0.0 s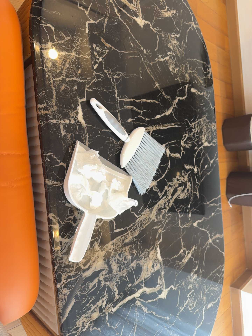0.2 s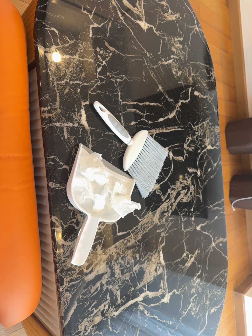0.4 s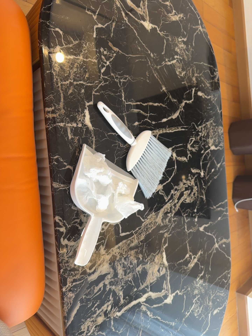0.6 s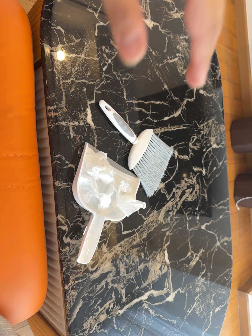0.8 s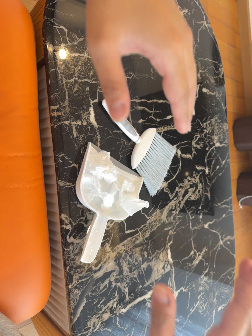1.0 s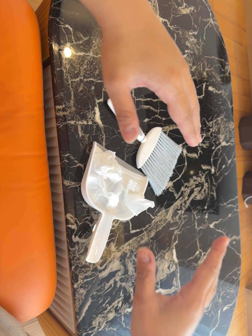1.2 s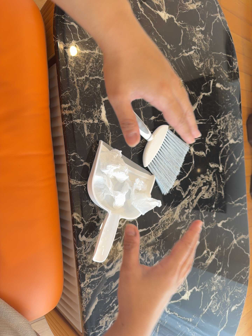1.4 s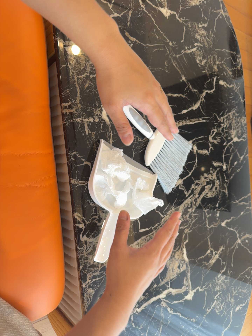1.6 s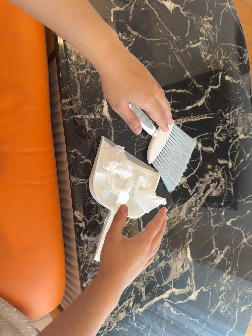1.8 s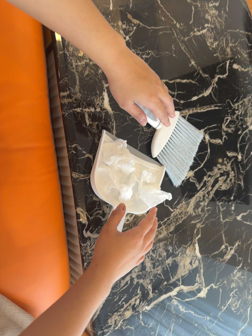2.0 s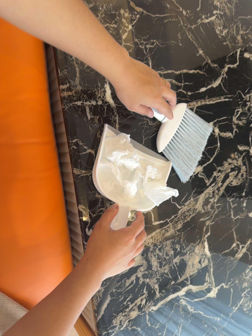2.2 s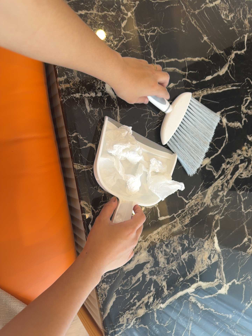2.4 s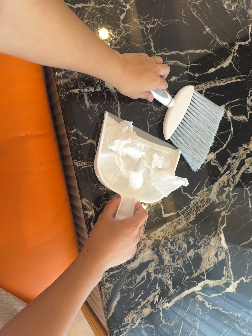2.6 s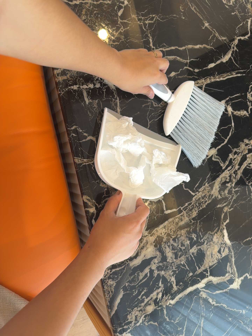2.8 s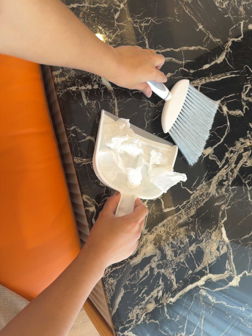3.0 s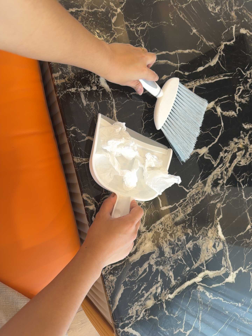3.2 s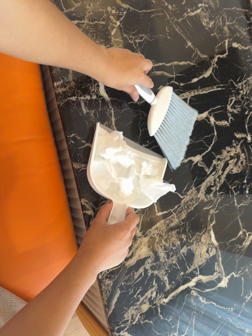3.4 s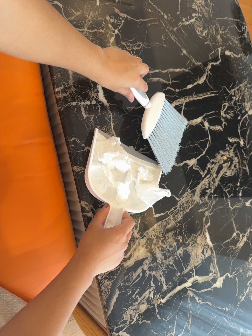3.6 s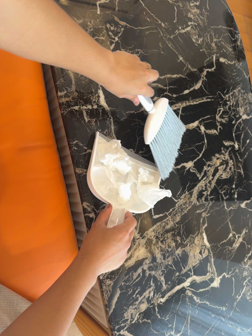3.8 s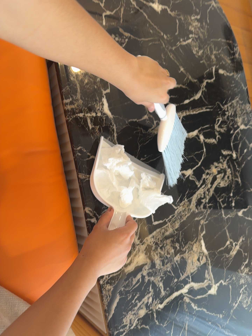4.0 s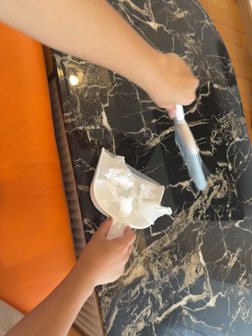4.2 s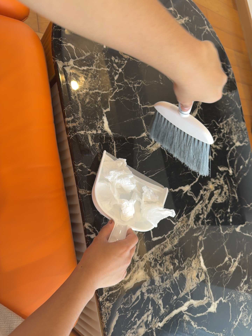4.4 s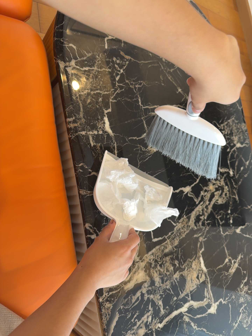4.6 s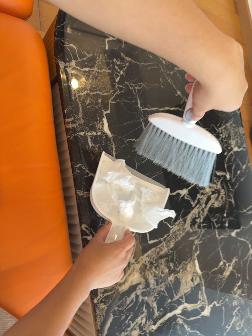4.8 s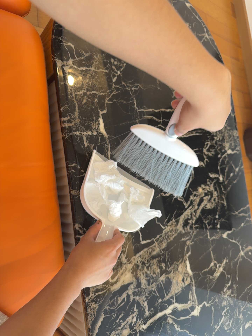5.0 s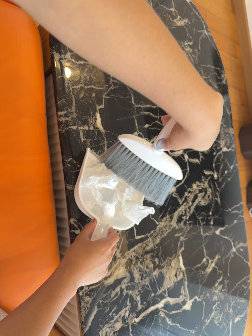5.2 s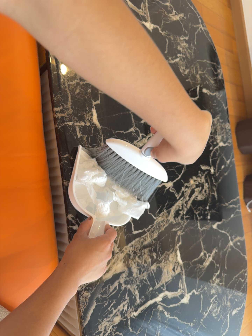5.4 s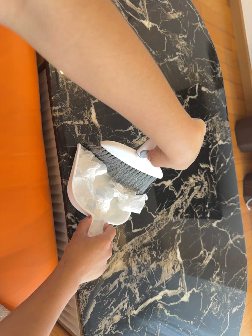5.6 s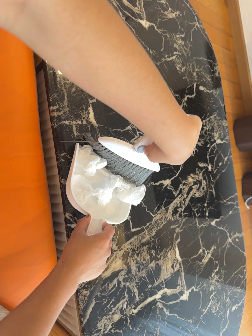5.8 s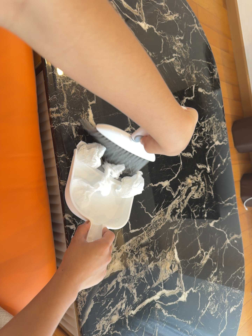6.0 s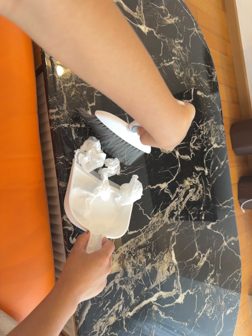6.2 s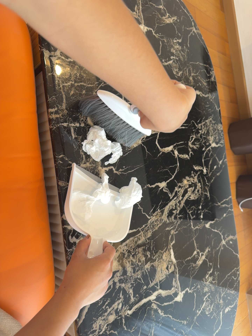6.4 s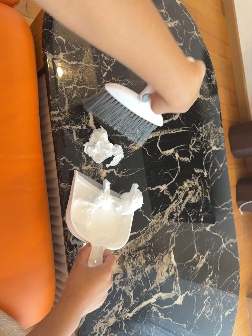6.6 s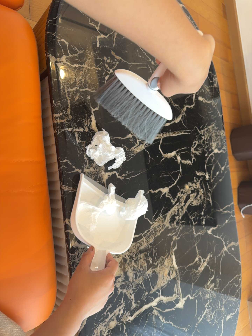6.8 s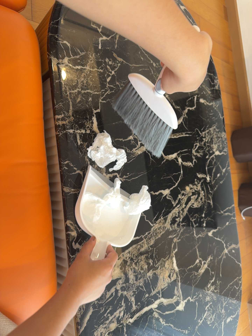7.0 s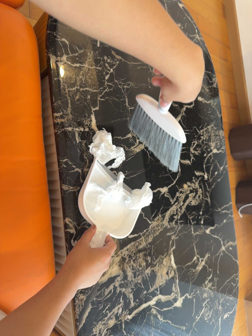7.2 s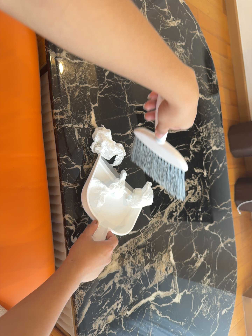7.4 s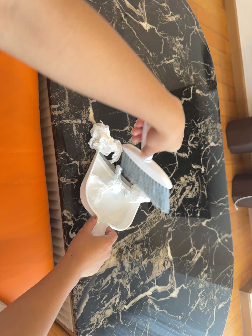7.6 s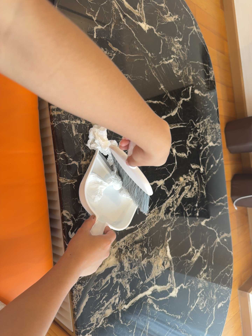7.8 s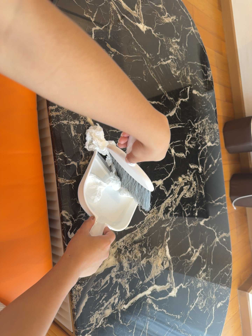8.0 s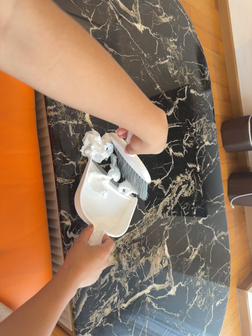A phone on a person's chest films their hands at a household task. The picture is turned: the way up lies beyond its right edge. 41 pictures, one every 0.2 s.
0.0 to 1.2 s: The camera shifts only a little, or ends up much as it began.
1.2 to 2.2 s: The camera travels forward and to its right, about 9 cm, so what stands in front looms larger.
2.2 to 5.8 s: The camera pans to its right by about 10 degrees. It travels backward, about 9 cm, so what stands in front gets smaller.
5.8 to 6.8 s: The camera keeps its place and its aim.
6.8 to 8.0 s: The camera shifts only a little, or ends up much as it began.
The film runs backward here.
